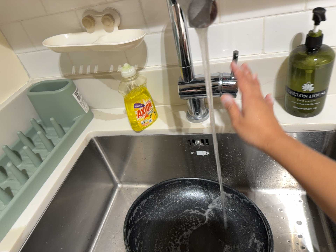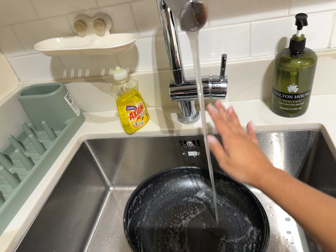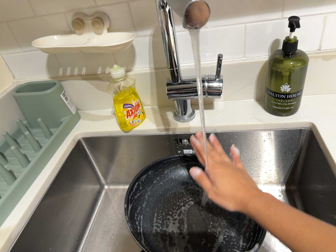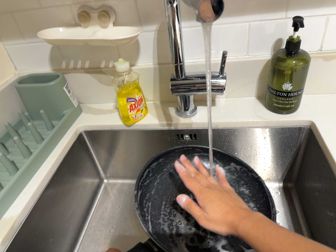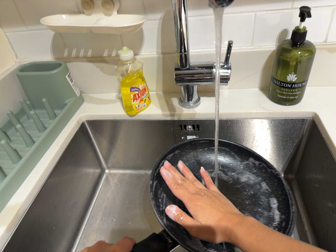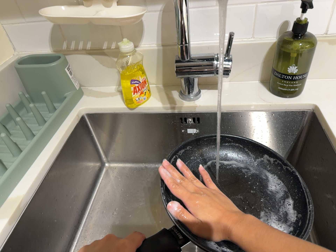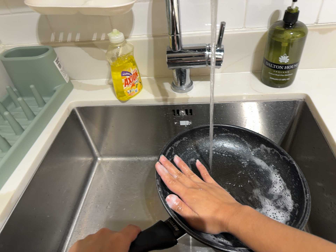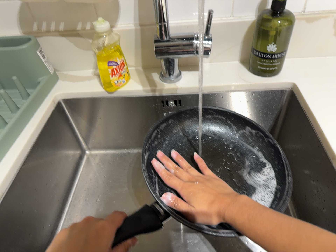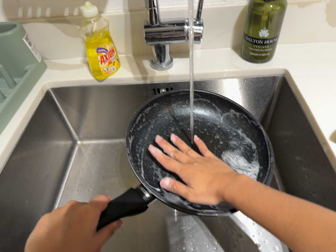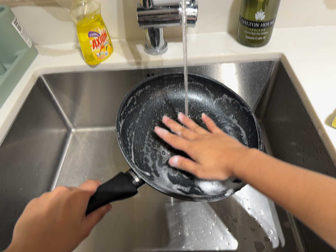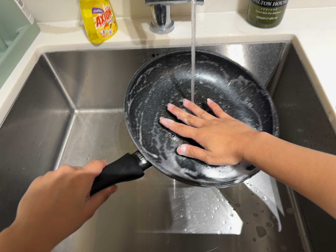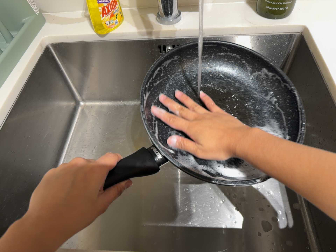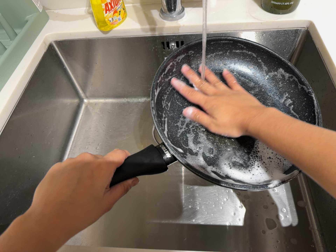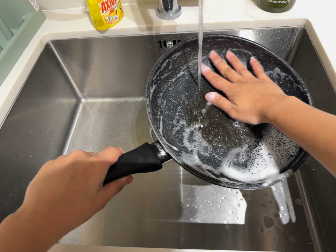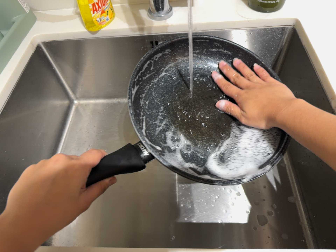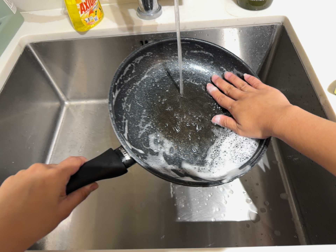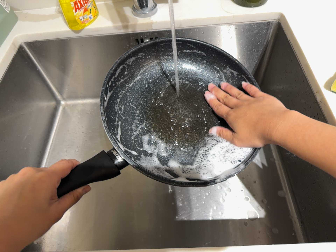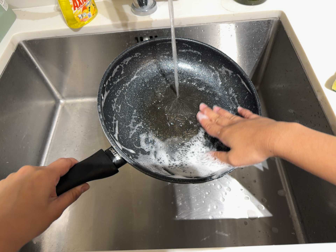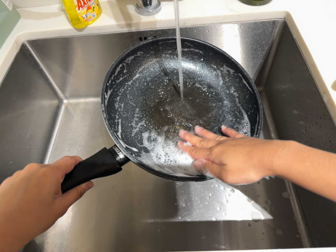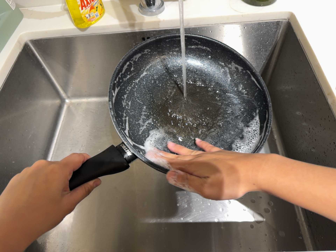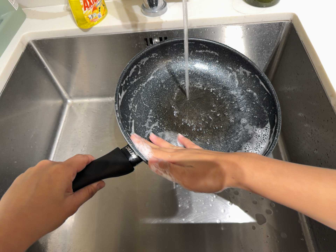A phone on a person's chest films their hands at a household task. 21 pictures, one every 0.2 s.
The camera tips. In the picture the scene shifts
upward.
0.0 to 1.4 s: The camera pans to its right by about 10 degrees. It travels to its left, about 7 cm.
1.4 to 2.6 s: The camera's aim tips toward the bottom of its view by about 10 degrees, and the scene shifts upward.
2.6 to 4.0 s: The camera shifts only a little, or ends up much as it began.
The film runs forward here.
